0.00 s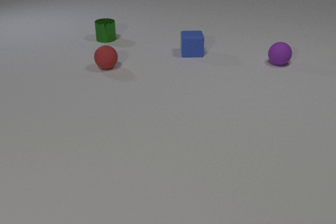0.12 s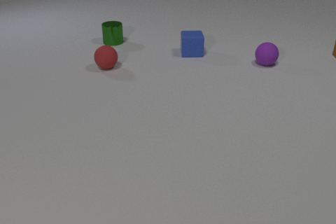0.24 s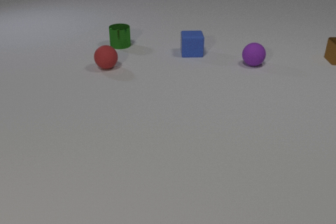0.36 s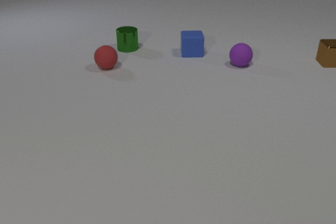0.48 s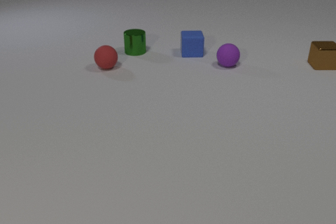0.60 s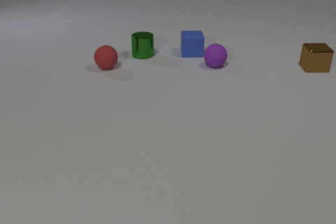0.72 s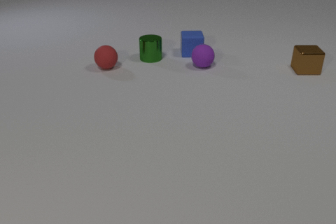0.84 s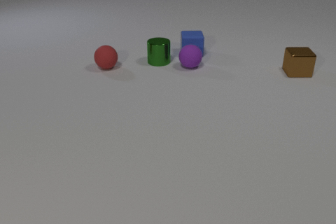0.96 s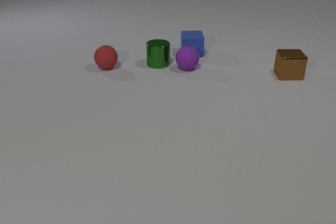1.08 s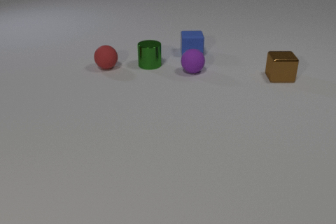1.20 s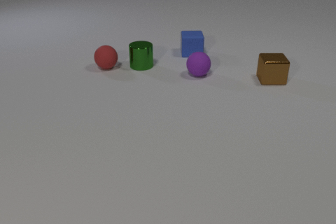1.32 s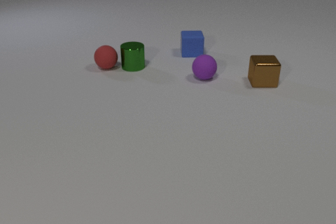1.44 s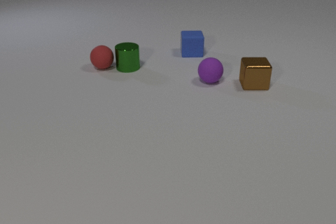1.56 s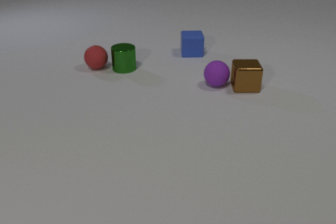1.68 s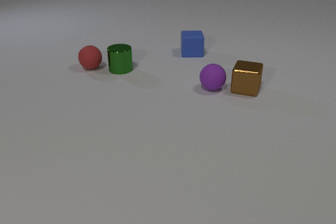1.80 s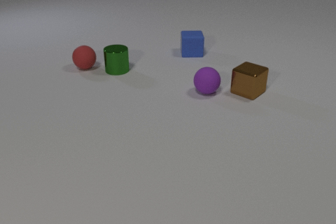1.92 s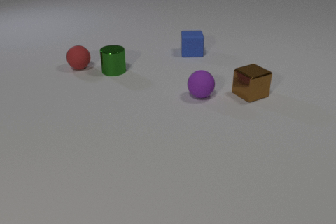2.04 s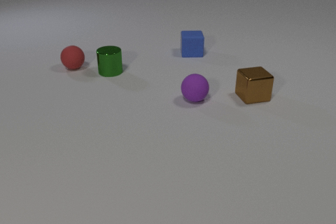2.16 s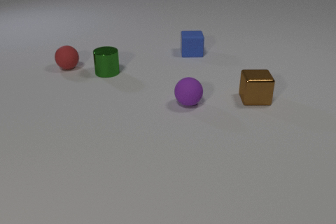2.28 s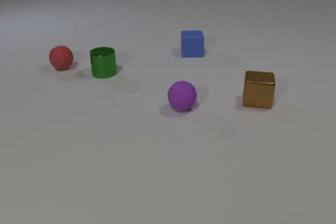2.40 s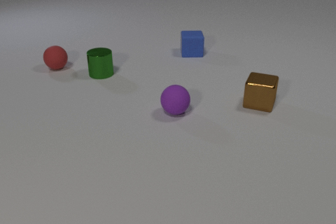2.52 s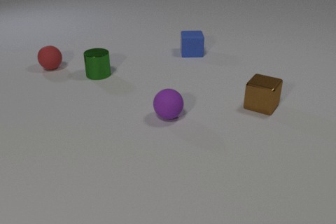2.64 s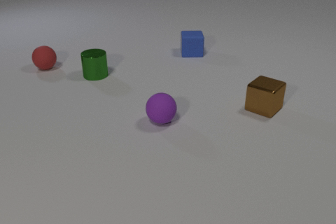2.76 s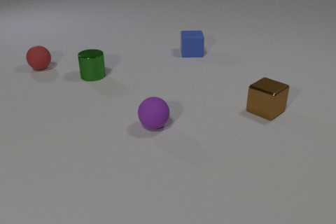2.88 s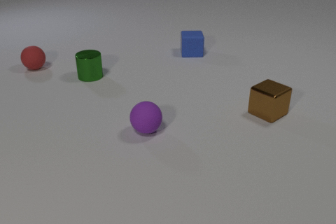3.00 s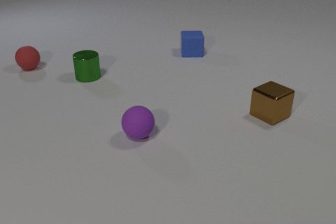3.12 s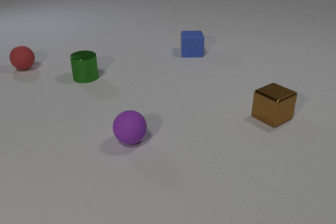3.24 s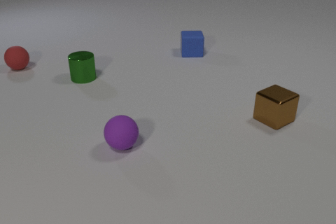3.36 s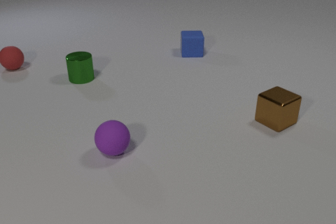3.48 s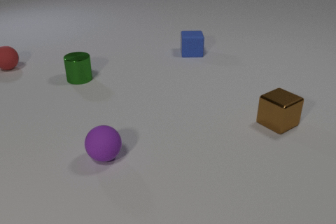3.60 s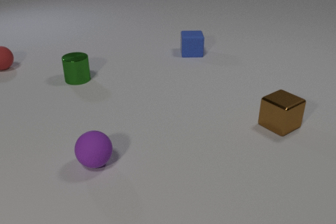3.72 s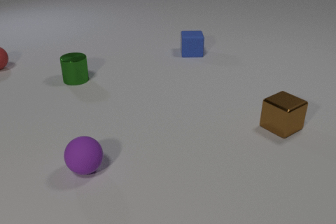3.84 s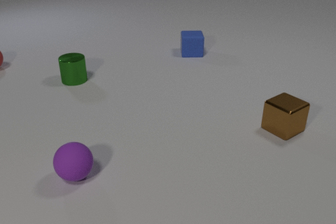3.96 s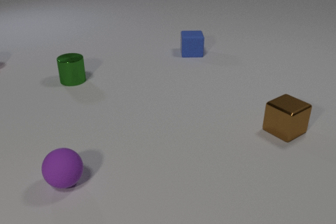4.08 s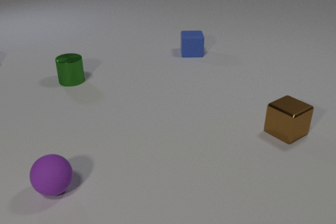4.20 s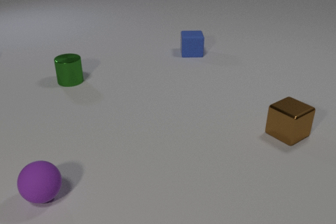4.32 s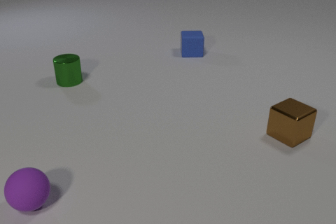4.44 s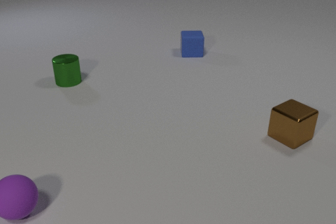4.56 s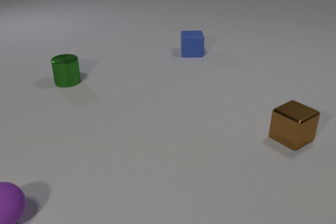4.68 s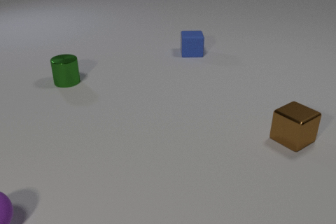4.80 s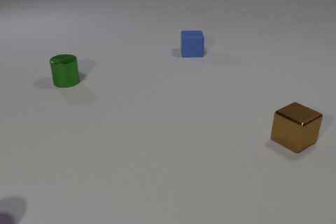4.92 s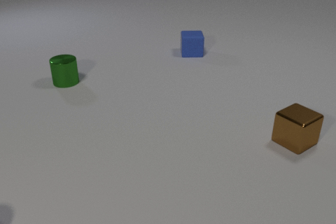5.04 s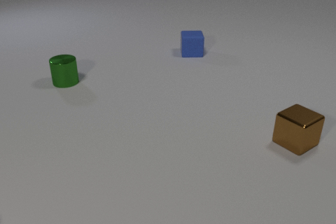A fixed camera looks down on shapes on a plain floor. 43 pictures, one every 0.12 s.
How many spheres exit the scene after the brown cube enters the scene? 2.
How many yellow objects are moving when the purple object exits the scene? 0.
What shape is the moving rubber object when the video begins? sphere.
0.00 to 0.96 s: The green metal cylinder slides toward the camera and to the right. The purple rubber sphere rolls to the left. The brown metal cube comes in at the right edge, slides toward the camera and to the left. The green metal cylinder and the purple rubber sphere collide.
0.96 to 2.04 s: The green metal cylinder slides to the left. The purple rubber sphere rolls toward the camera. The brown metal cube slides toward the camera and to the left, spins clockwise seen from above by about 75 degrees, its near face sliding to the left. The red rubber sphere rolls to the left. The green metal cylinder and the red rubber sphere collide. The purple rubber sphere and the brown metal cube collide.
2.04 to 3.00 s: The green metal cylinder slides to the left. The purple rubber sphere rolls toward the camera and to the left. The brown metal cube slides toward the camera and to the right, spins clockwise seen from above by about 60 degrees, its near face sliding to the left. The red rubber sphere rolls to the left.
3.00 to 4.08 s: The green metal cylinder slides to the left. The purple rubber sphere rolls to the left and toward the camera. The brown metal cube slides toward the camera and to the right. The red rubber sphere rolls to the left, leaves at the left edge.
4.08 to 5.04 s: The green metal cylinder slides to the left. The purple rubber sphere rolls to the left and toward the camera, leaves at the left edge. The brown metal cube slides toward the camera and to the right.
